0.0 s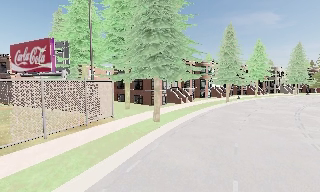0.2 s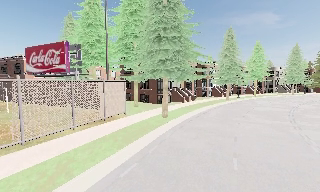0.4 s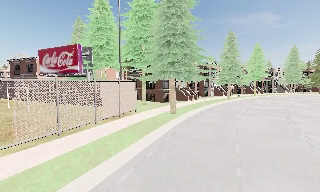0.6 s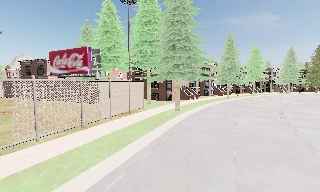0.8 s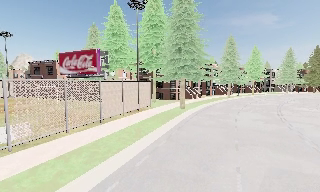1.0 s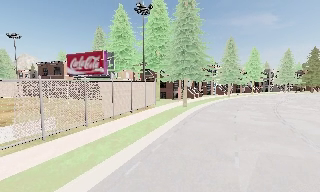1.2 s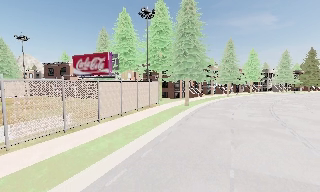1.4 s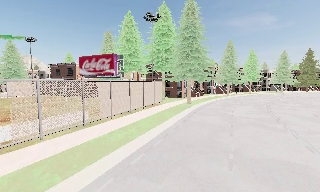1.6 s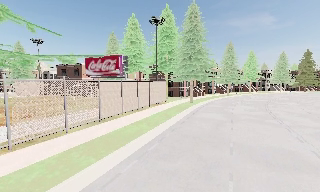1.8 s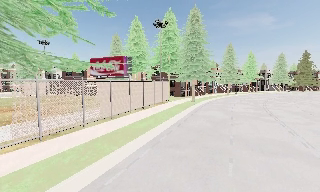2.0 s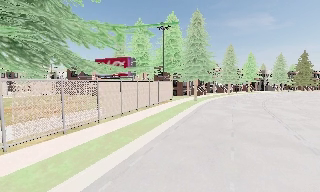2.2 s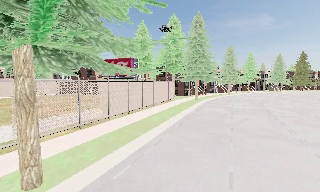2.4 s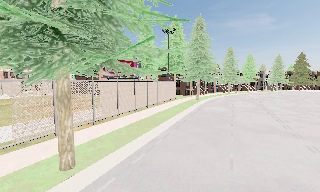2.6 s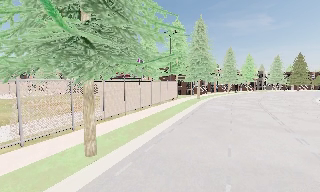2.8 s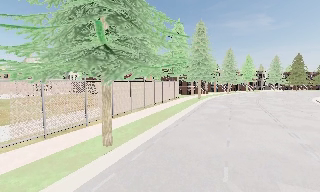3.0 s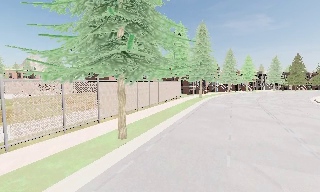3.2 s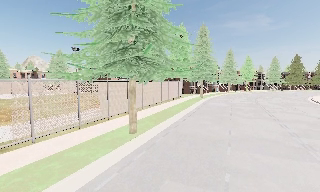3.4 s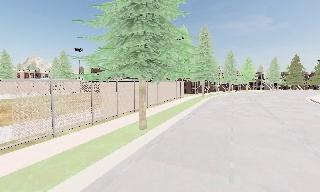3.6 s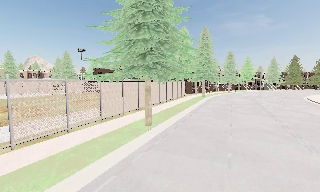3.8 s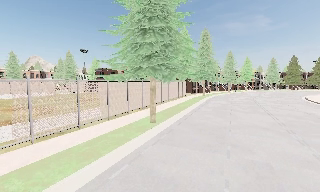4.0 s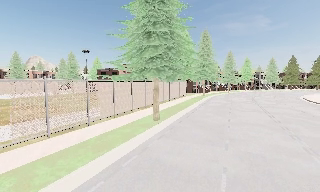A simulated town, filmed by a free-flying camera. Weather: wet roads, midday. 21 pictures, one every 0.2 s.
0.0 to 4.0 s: The camera travels backward and to its left, about 25 m, so what stands in front gets smaller. It loses speed.
The film runs forward here.
